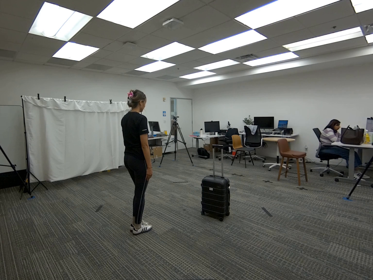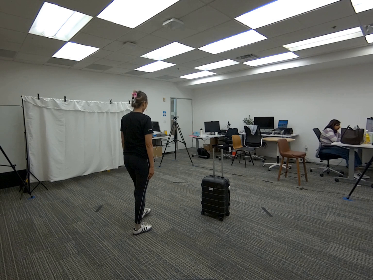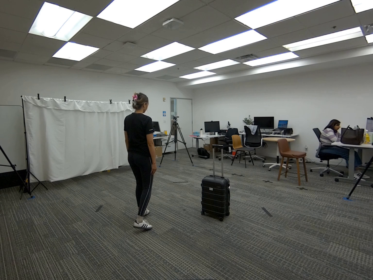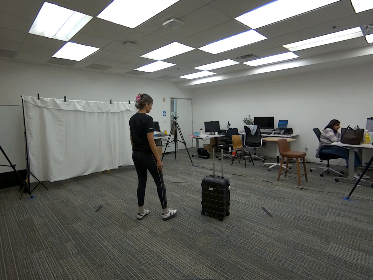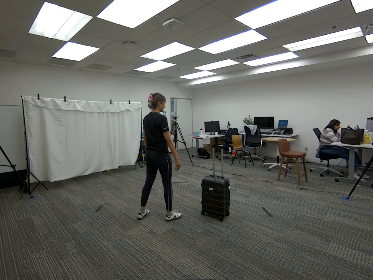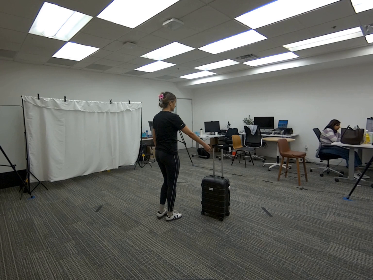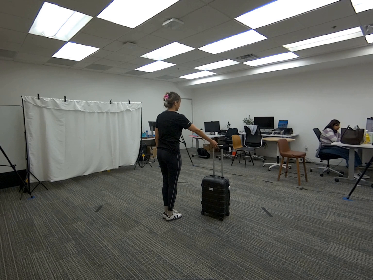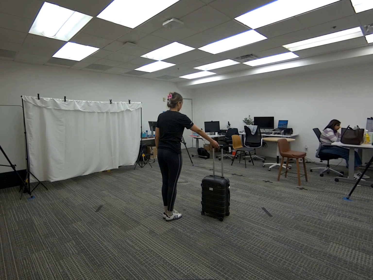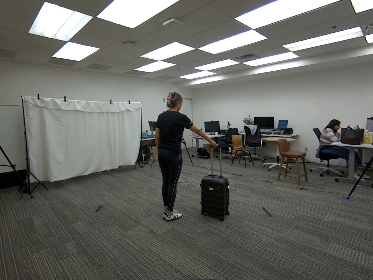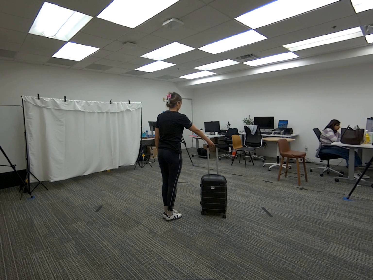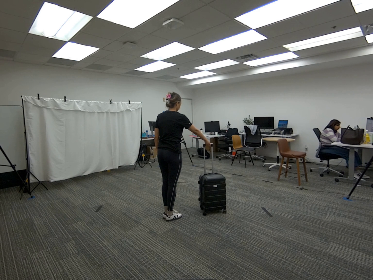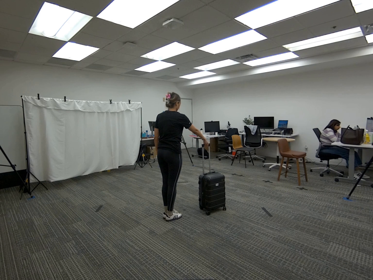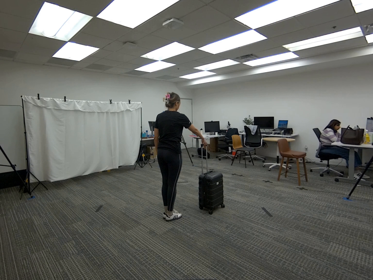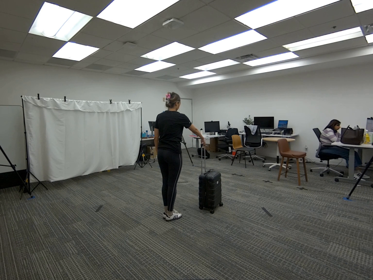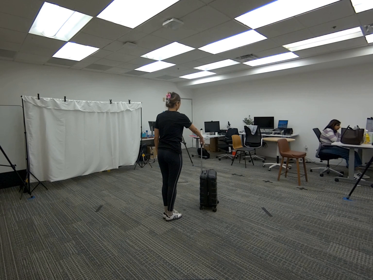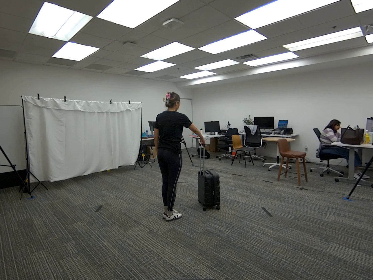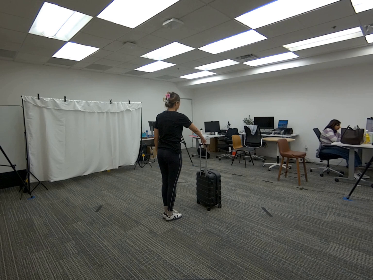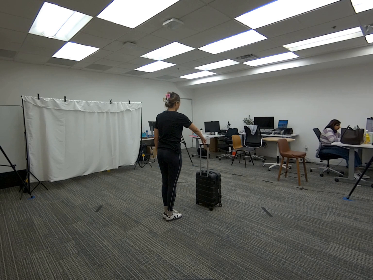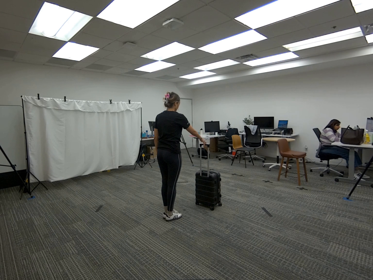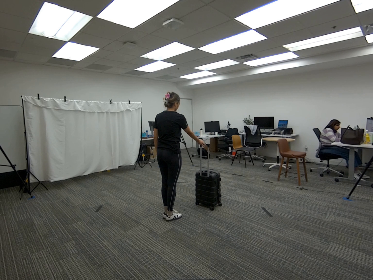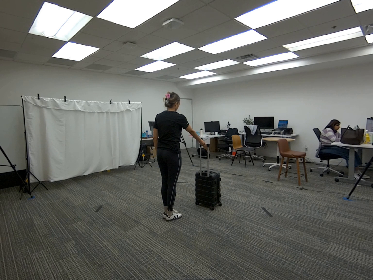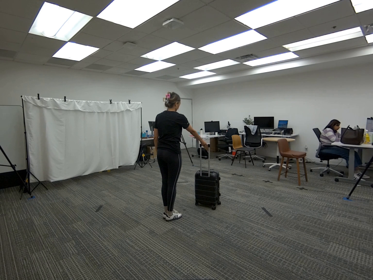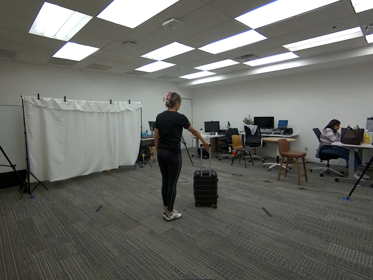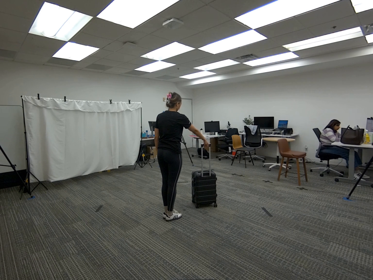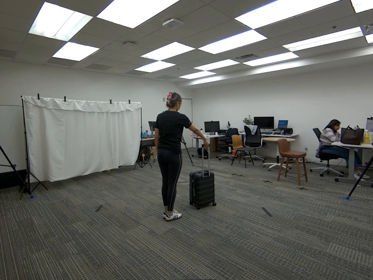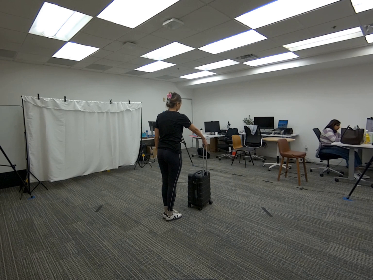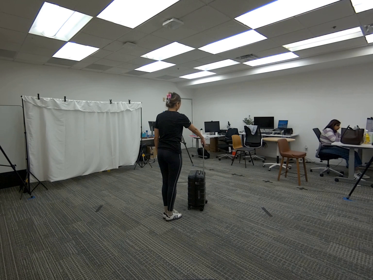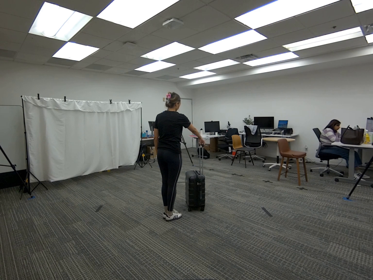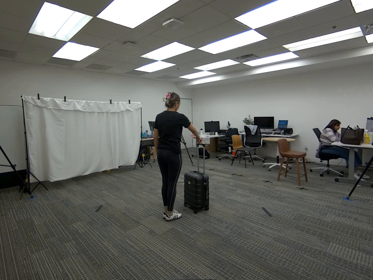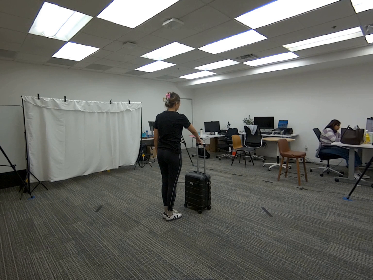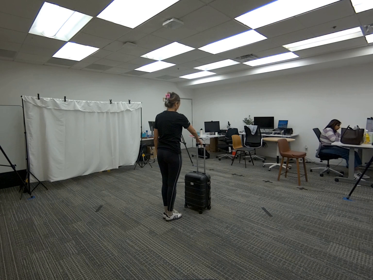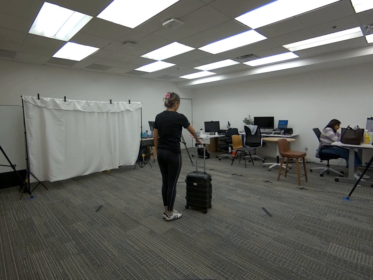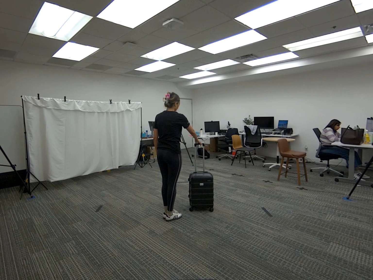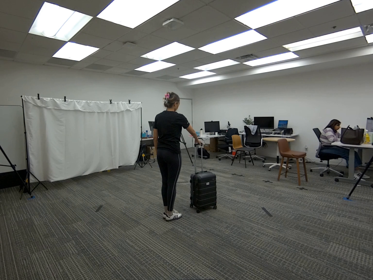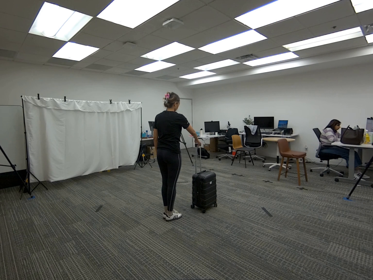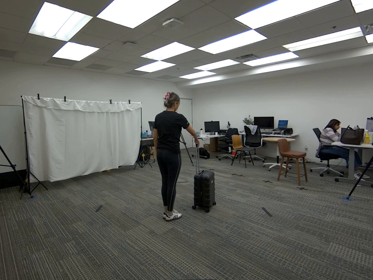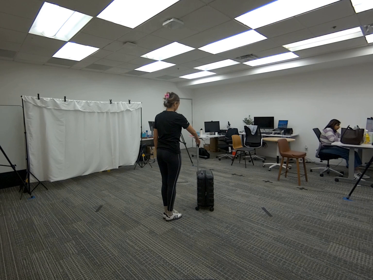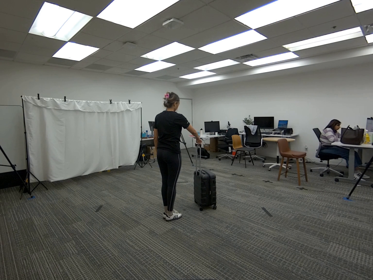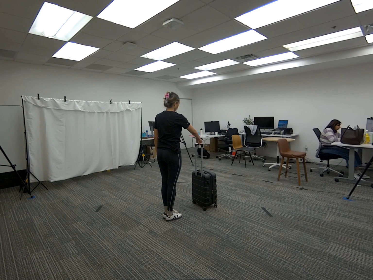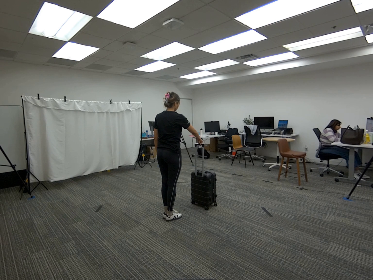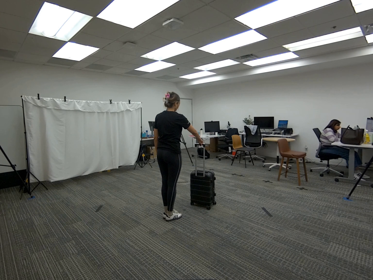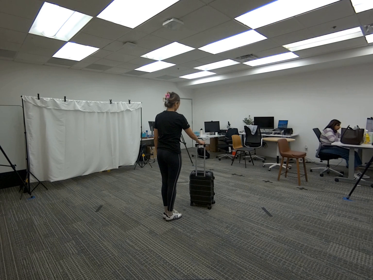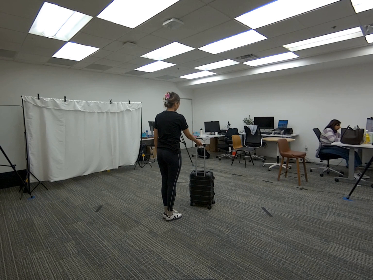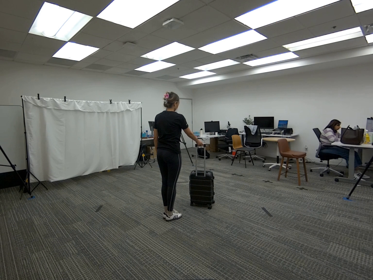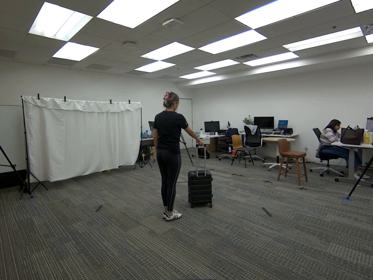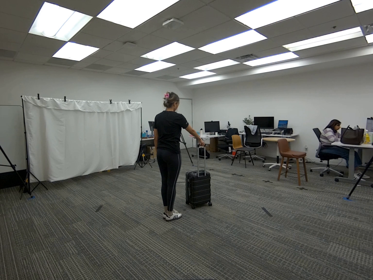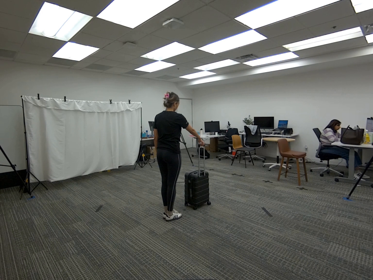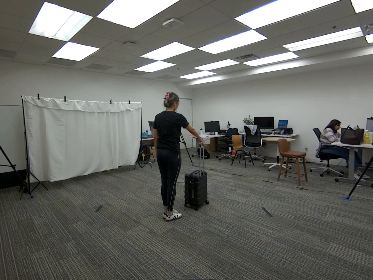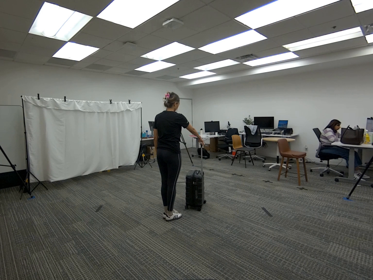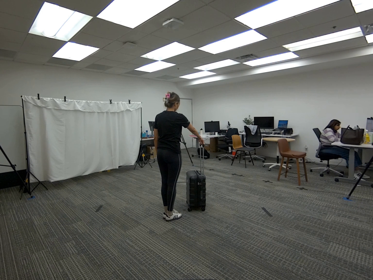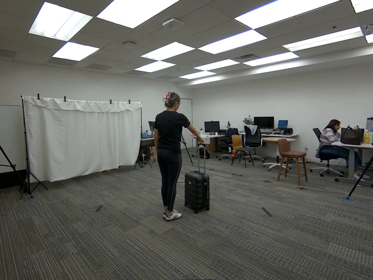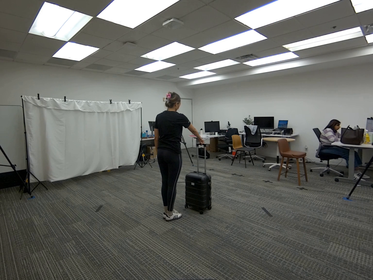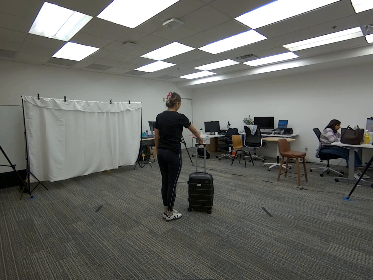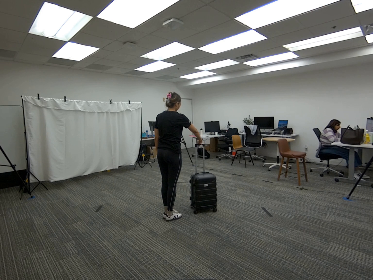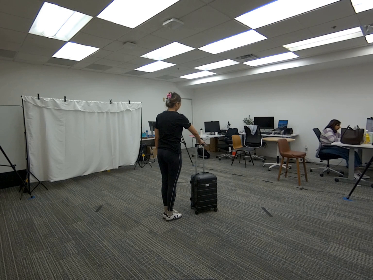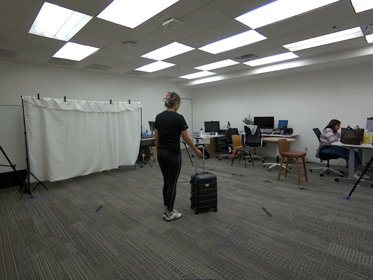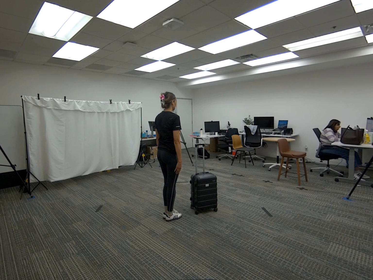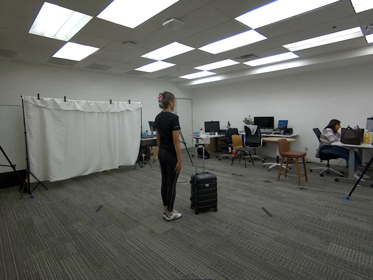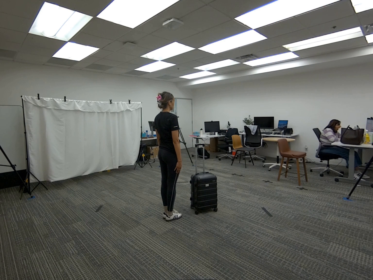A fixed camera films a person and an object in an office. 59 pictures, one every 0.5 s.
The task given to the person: Walk over to the rolling luggage within the bounding area and place your right hand on the handle of the rolling luggage and proceed to rotate the luggage attempting to keep the luggage in place. Use slow movements to rotate the luggage.
